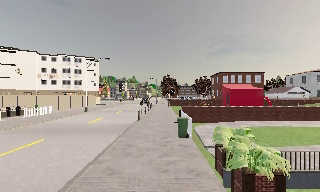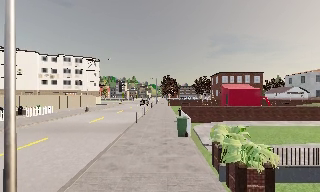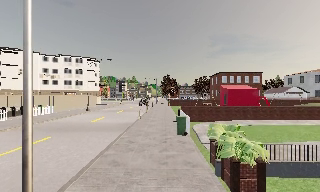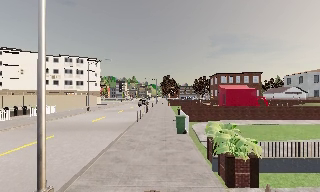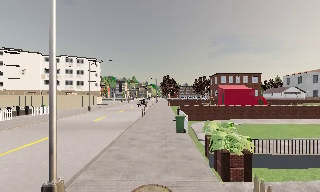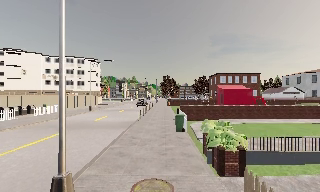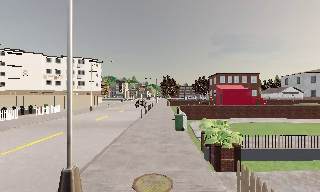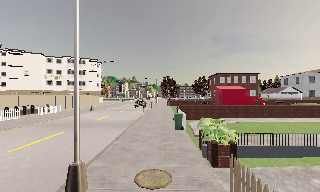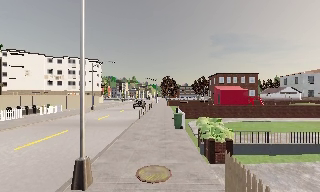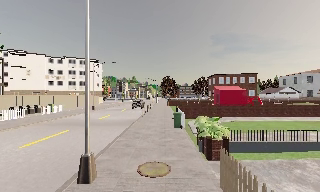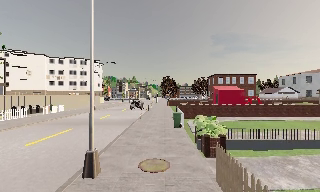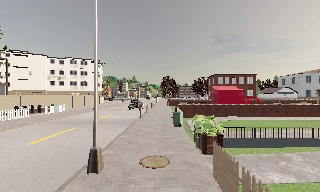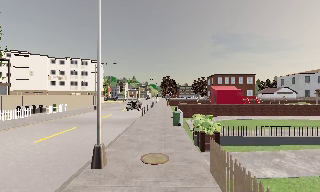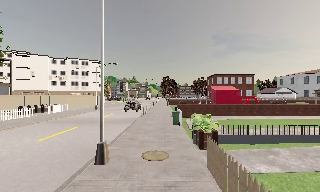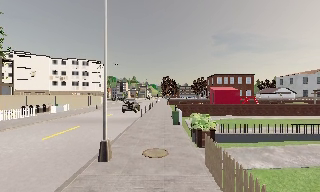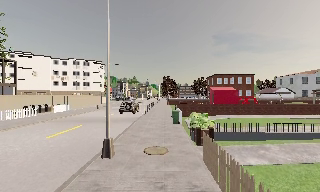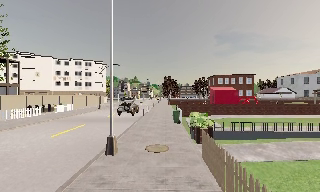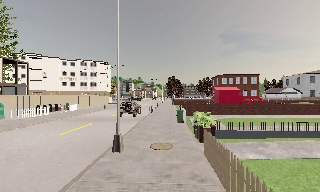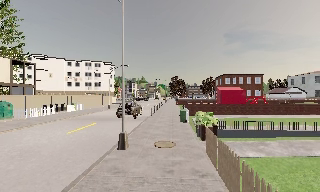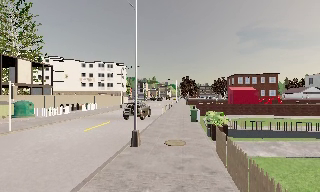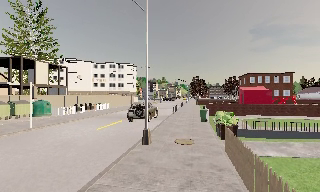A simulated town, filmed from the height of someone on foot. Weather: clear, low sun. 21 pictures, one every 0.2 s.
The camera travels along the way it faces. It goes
backward.
0.0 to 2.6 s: The camera travels backward, about 3.5 m, so what stands in front gets smaller.
2.6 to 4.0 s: The camera swings to its left by about 10 degrees, and the scene slides to the right. It travels backward, about 2 m, so what stands in front gets smaller.
The film runs backward here.
